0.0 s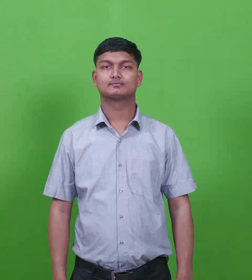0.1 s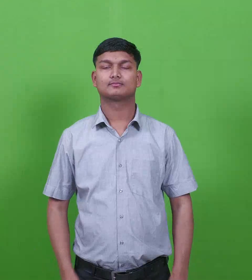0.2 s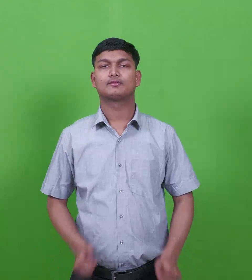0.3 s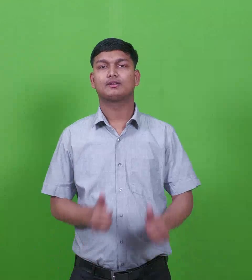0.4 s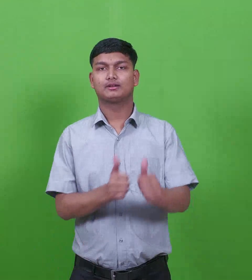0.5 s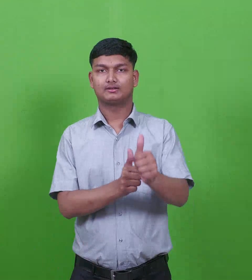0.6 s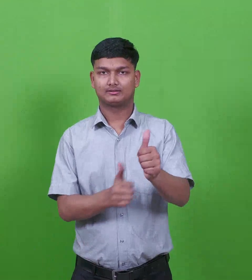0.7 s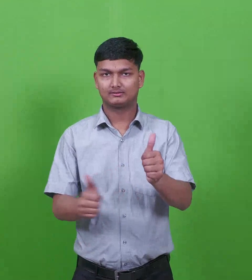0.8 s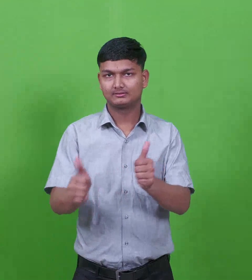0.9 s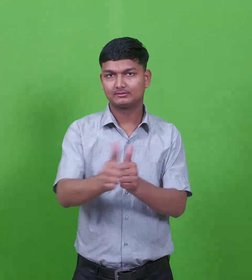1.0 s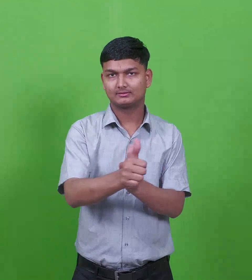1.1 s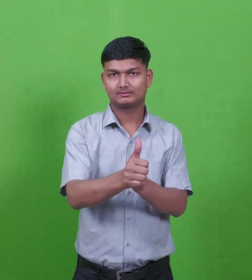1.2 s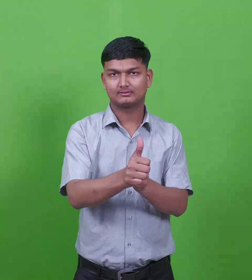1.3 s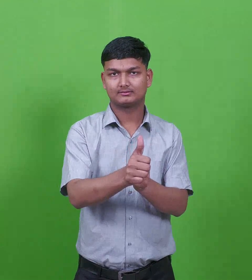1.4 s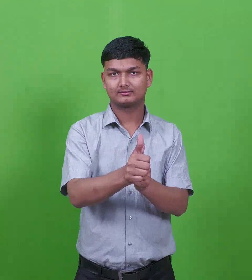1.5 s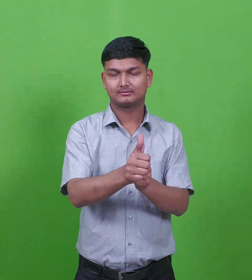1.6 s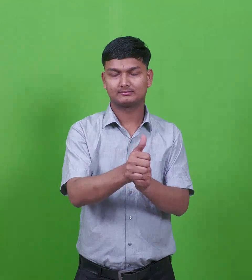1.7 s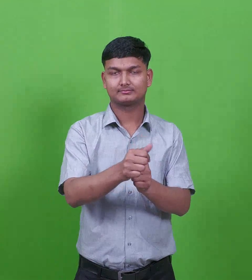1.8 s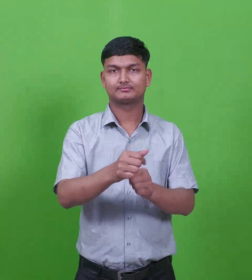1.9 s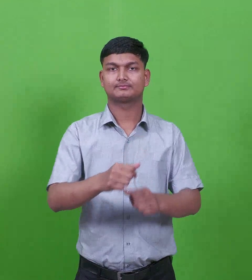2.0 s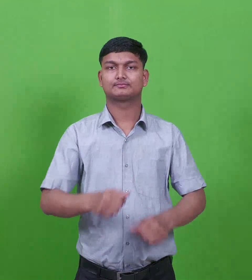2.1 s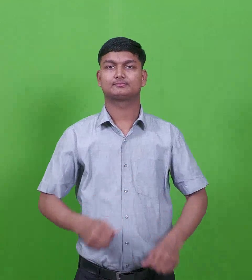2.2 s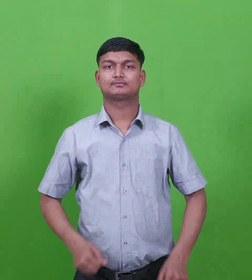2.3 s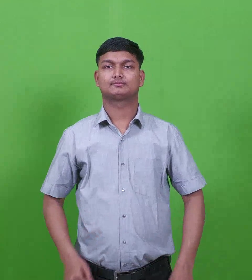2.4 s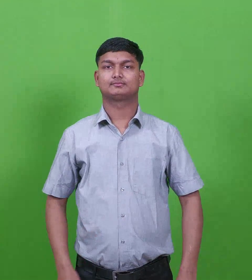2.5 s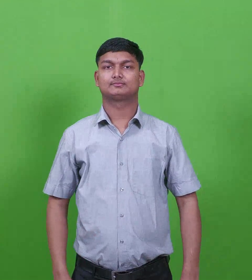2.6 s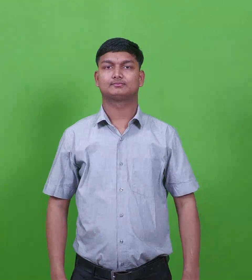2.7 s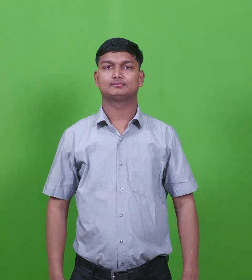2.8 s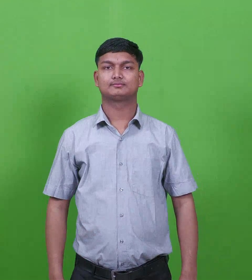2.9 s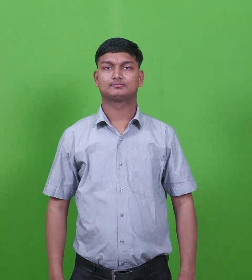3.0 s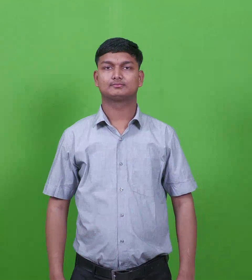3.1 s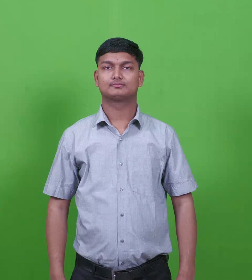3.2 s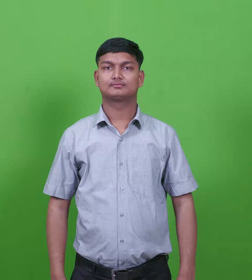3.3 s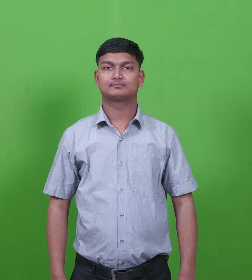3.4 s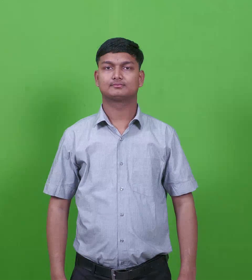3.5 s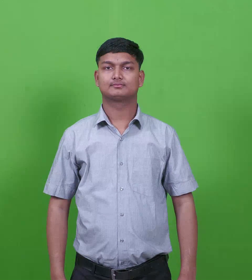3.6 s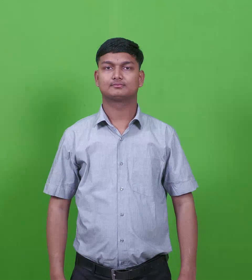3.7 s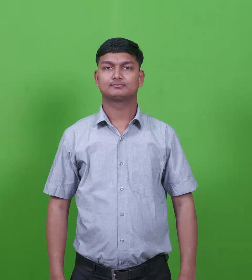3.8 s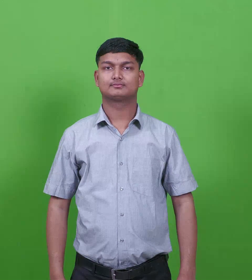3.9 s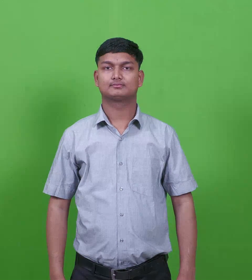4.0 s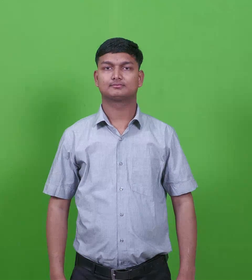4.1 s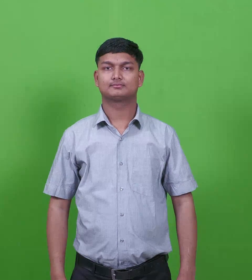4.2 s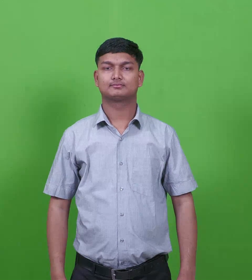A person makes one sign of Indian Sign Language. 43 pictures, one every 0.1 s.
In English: assos
